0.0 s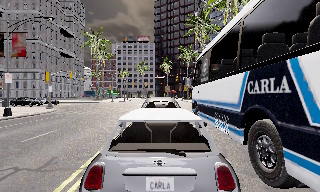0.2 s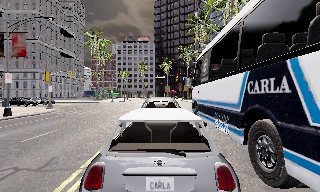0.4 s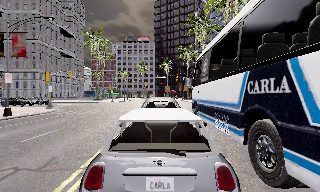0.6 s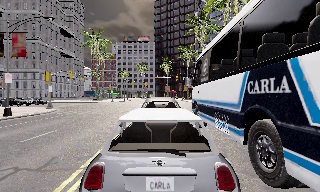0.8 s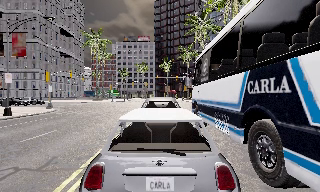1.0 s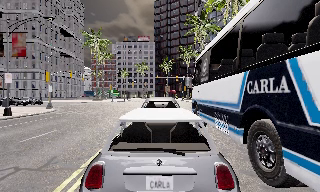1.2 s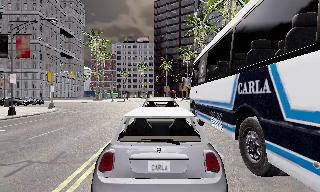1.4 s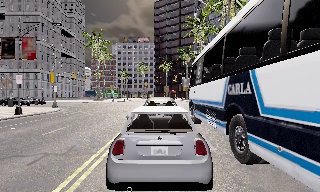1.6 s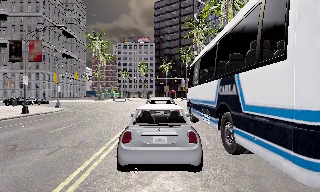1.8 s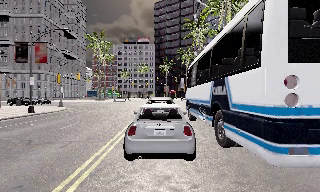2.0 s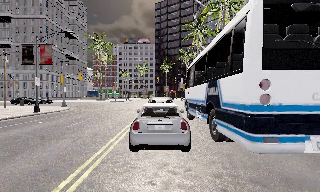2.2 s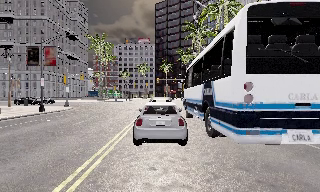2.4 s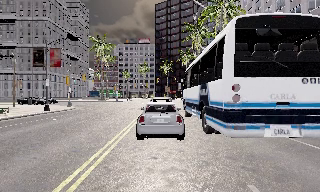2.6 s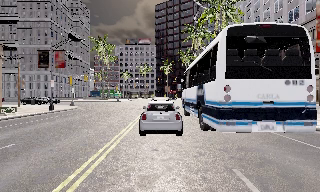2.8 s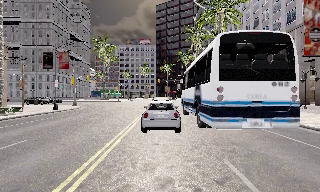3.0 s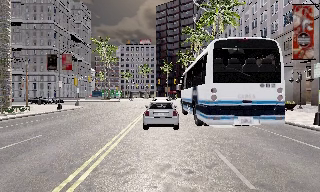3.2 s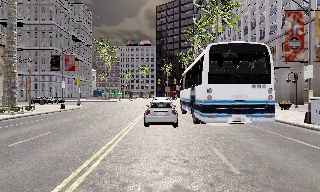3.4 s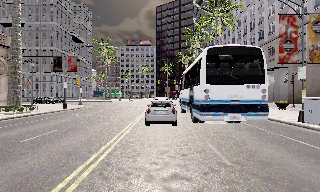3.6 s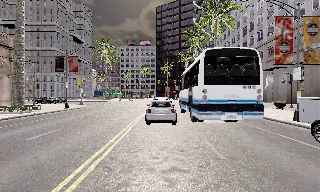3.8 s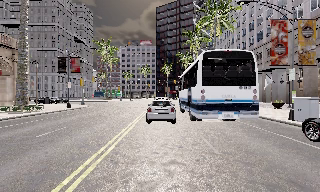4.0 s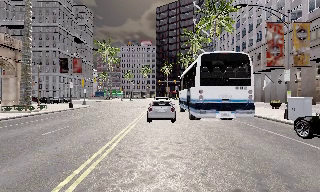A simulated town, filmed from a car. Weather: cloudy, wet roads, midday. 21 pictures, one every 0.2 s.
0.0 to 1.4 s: The camera travels backward, about 1 m, so what stands in front gets smaller. It gains speed.
1.4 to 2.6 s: The camera travels backward, about 4 m, so what stands in front gets smaller.
2.6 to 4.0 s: The camera travels backward, about 3.5 m, so what stands in front gets smaller. It loses speed.
The film runs backward here.
